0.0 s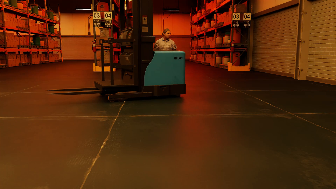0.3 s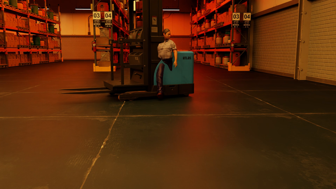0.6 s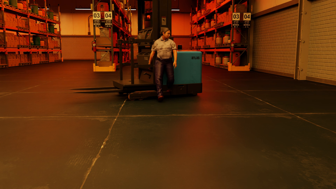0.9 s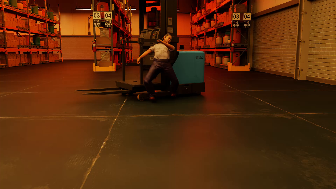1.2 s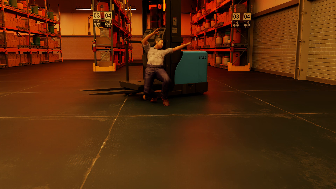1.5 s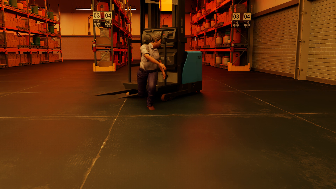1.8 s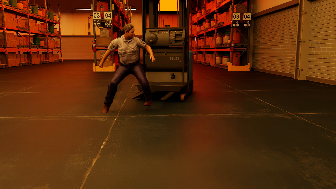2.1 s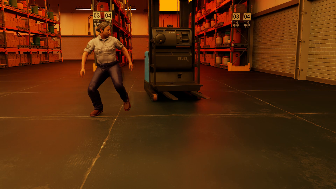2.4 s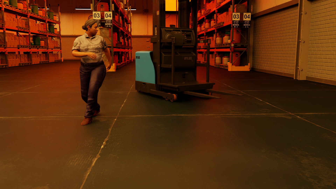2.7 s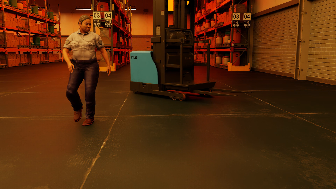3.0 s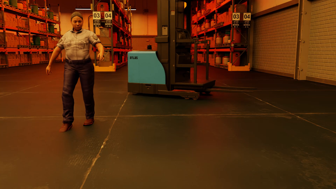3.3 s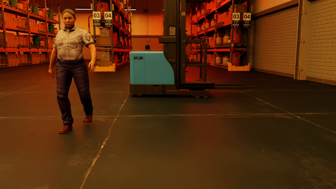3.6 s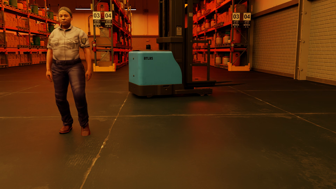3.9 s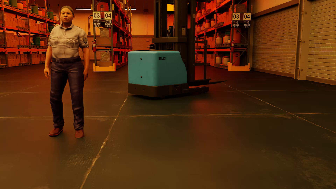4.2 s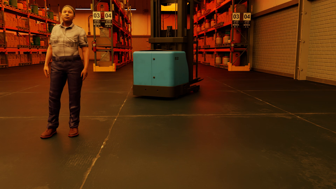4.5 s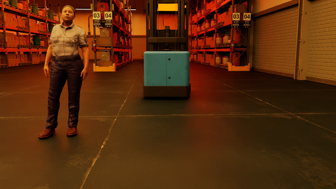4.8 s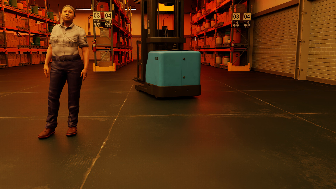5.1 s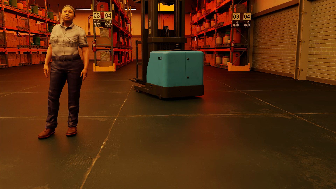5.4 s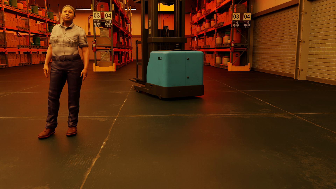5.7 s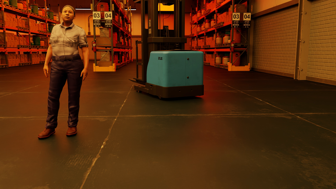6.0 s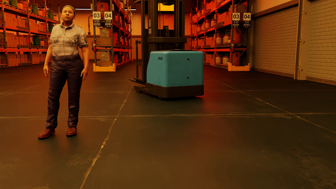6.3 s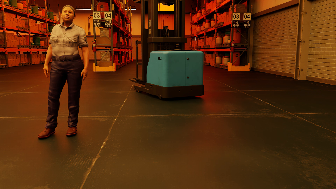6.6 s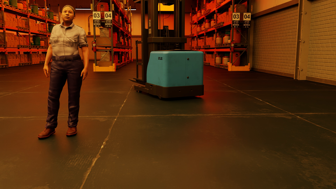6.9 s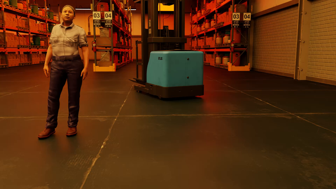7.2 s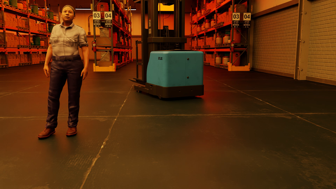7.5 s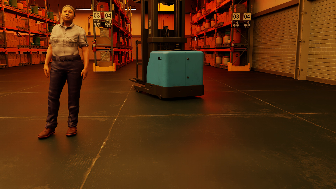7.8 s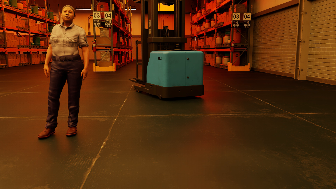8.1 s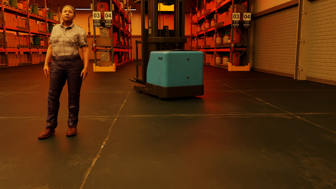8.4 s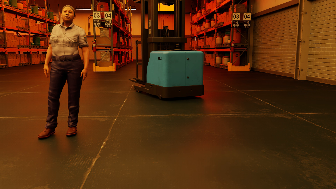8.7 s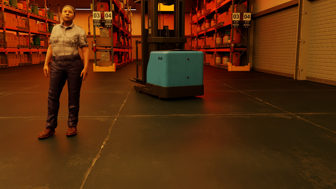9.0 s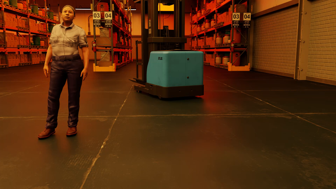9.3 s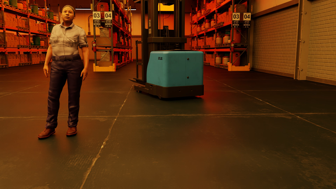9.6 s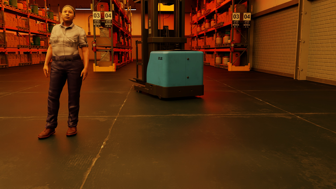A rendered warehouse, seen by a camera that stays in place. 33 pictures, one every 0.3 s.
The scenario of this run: Near miss between a forklift and a person.
